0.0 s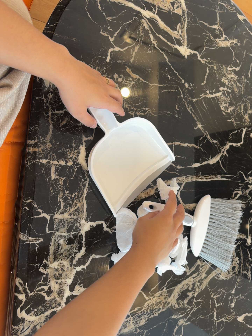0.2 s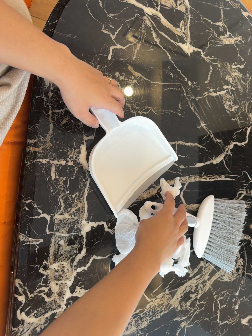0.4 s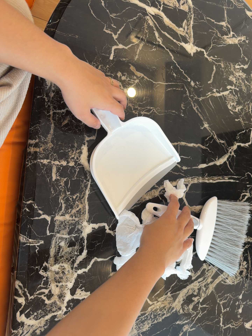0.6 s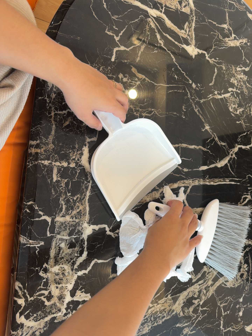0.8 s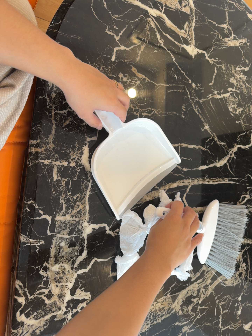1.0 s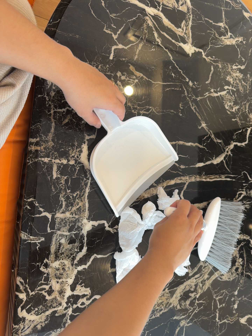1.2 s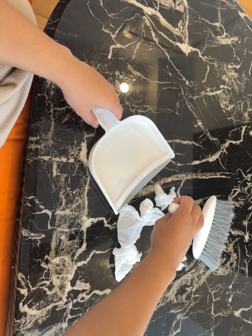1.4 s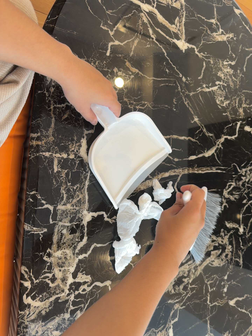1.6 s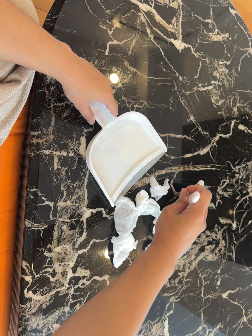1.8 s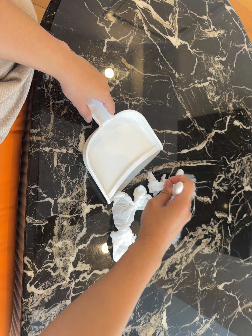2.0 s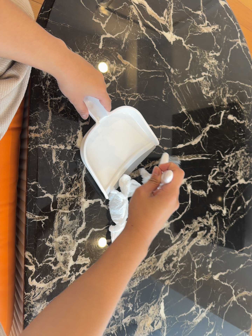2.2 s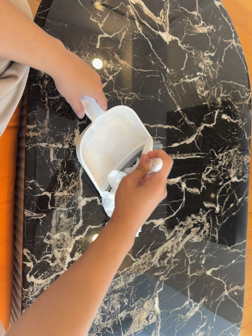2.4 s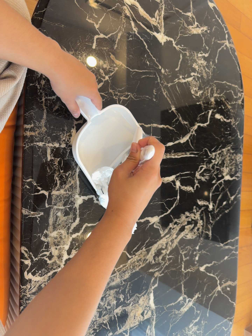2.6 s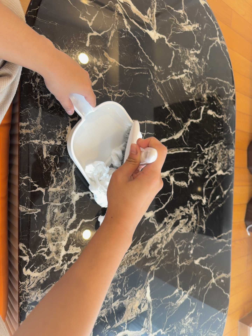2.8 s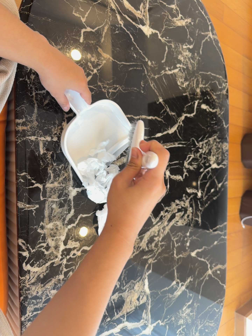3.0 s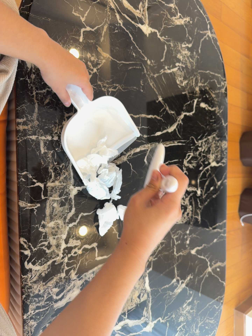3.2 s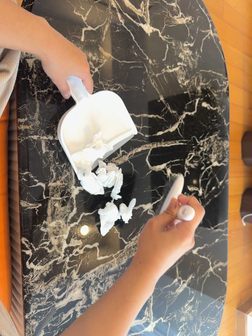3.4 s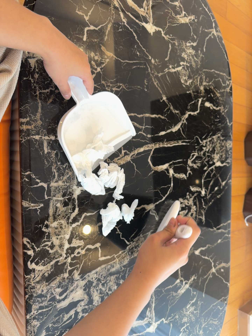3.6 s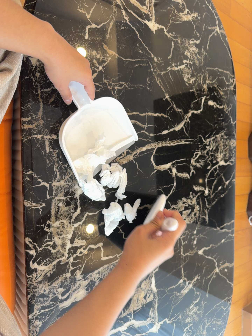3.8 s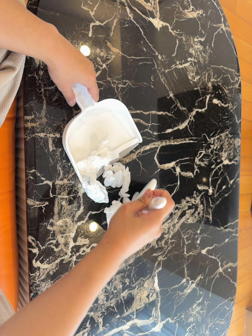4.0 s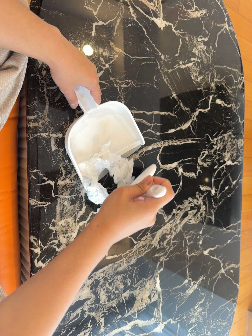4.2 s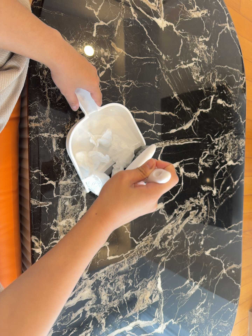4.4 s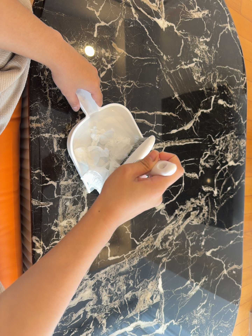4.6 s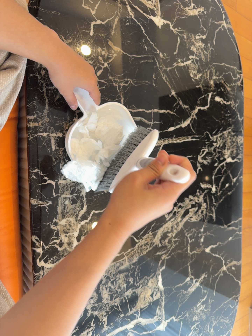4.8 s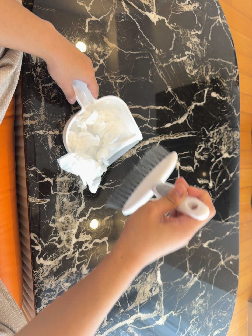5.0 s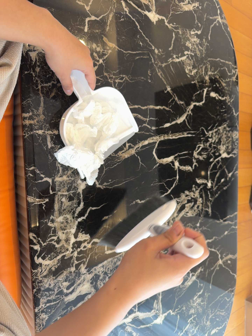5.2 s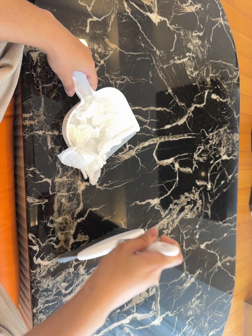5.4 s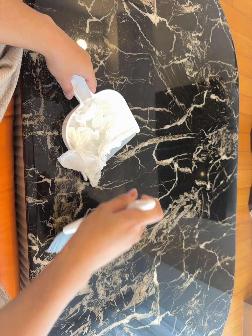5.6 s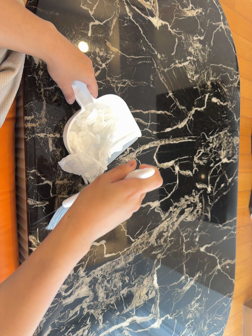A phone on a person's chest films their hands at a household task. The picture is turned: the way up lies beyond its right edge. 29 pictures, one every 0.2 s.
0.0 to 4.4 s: The camera travels backward, about 8 cm, so what stands in front gets smaller. Its aim tips toward the bottom of its view by about 10 degrees, and the scene shifts upward.
4.4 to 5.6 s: The camera keeps its place and its aim.
The film runs forward here.
